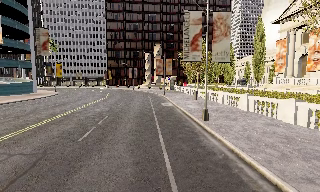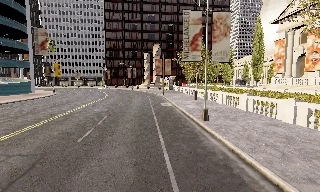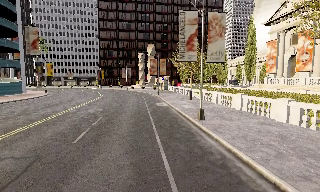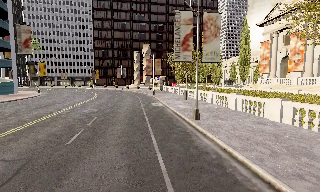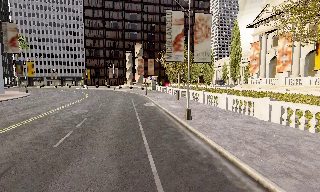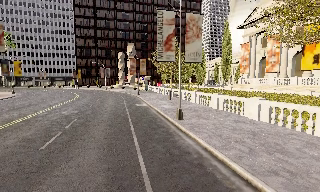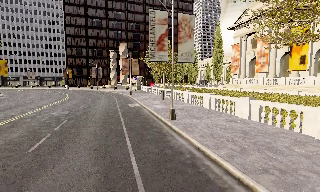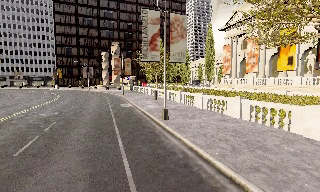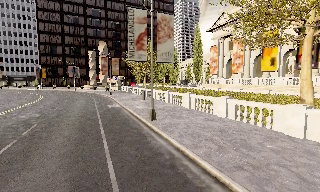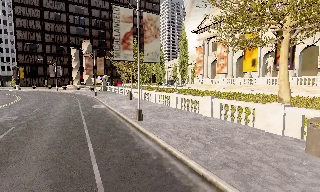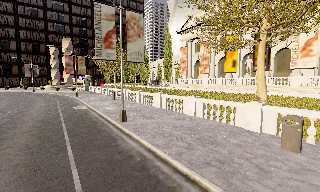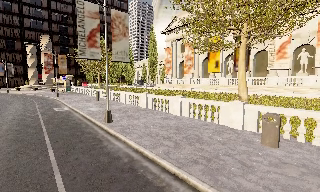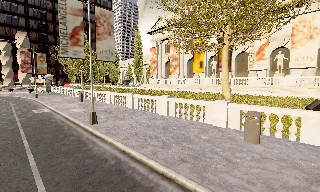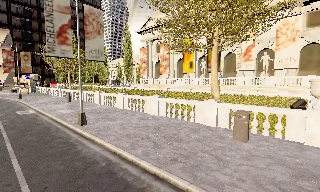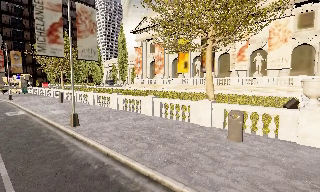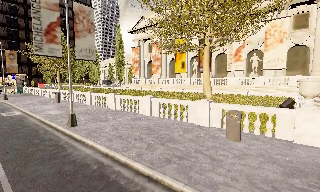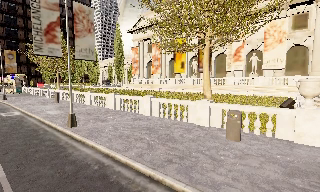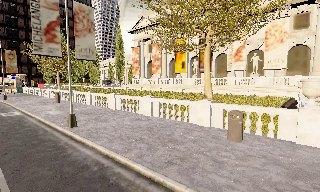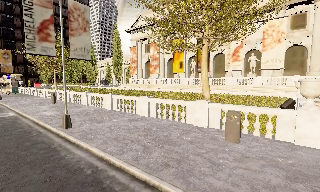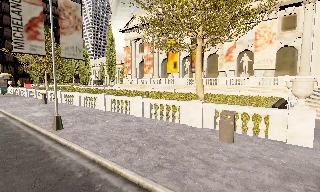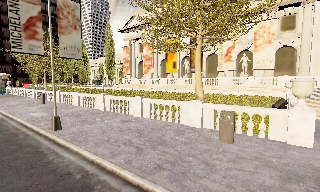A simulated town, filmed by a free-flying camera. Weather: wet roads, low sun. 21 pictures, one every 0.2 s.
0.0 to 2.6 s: The camera swings to its right by about 45 degrees, and the scene slides to the left. It travels forward, about 0.5 m.
2.6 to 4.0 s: The camera shifts only a little, or ends up much as it began.
The film runs forward here.
